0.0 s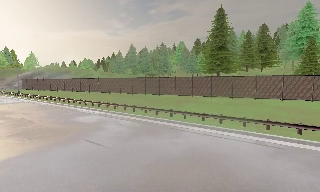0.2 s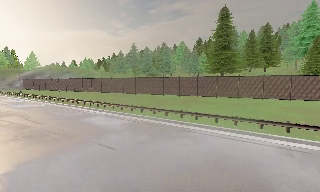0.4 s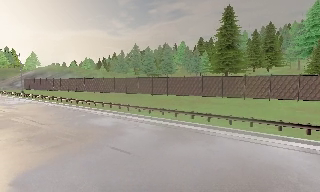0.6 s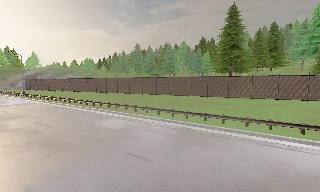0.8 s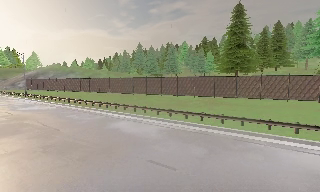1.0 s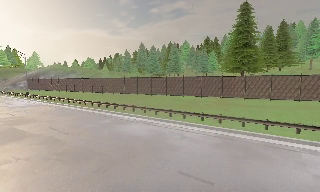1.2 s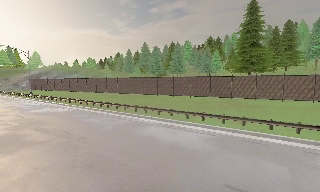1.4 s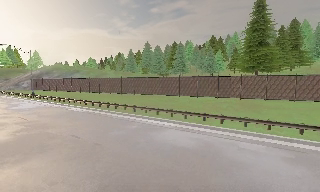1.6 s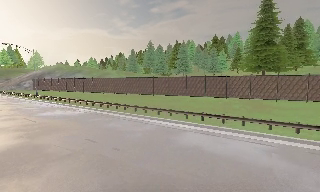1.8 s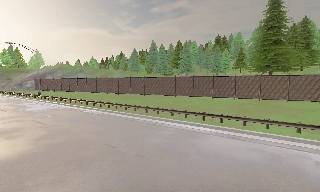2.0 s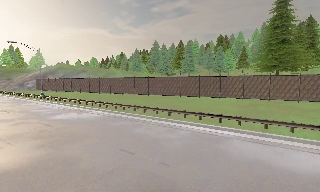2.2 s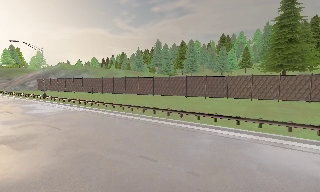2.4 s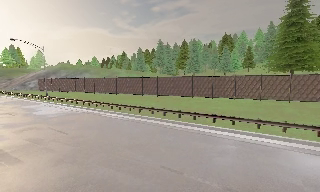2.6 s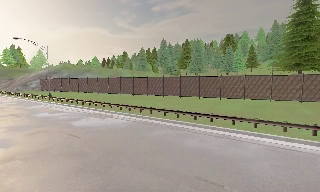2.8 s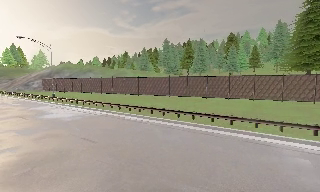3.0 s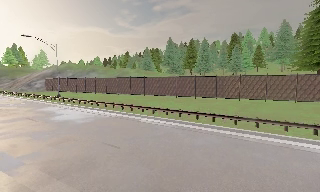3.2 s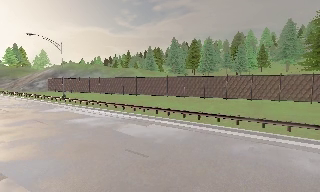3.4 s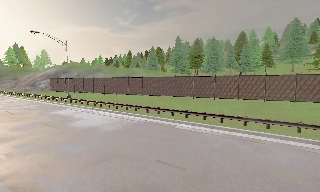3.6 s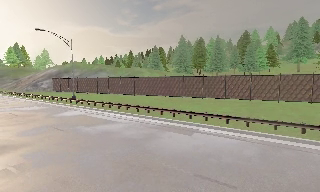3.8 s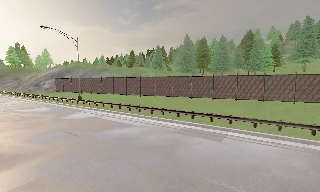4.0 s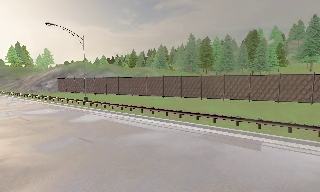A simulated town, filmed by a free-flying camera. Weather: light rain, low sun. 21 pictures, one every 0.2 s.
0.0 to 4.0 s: The camera travels to its left and forward, about 20 m, so close, fixed things drift to the right.
The film runs forward here.
